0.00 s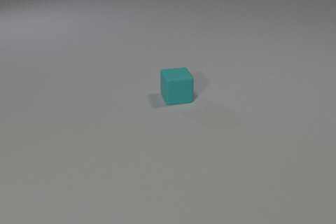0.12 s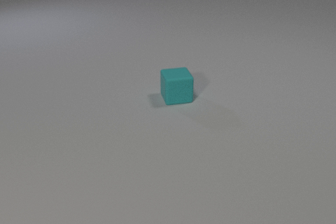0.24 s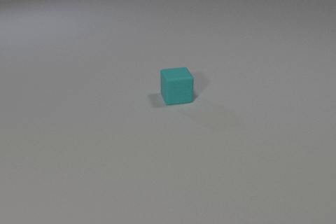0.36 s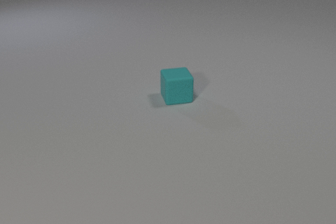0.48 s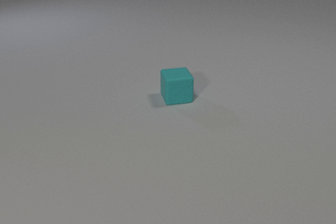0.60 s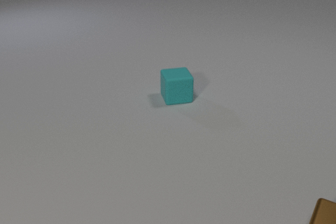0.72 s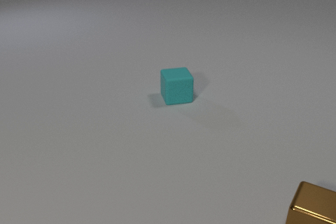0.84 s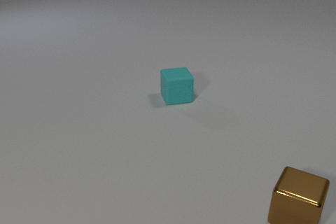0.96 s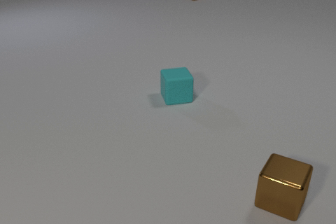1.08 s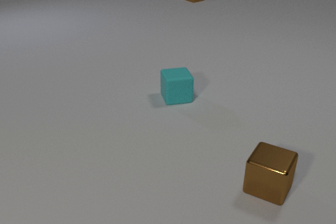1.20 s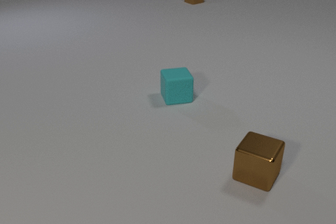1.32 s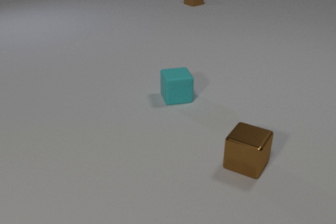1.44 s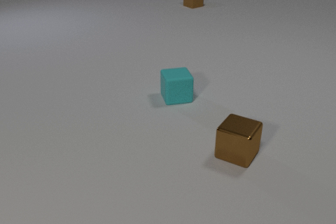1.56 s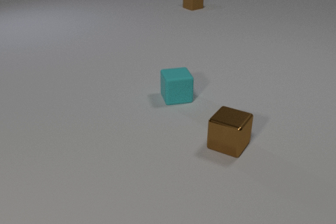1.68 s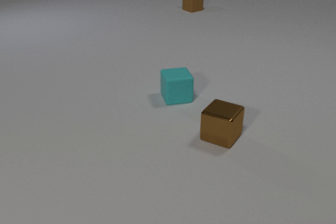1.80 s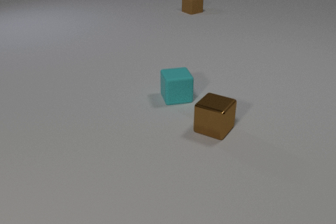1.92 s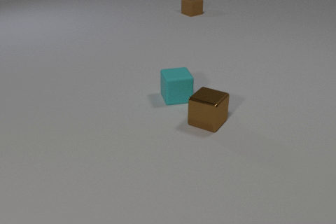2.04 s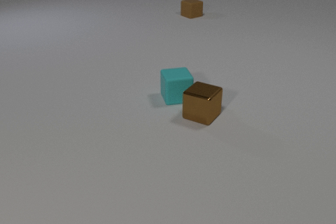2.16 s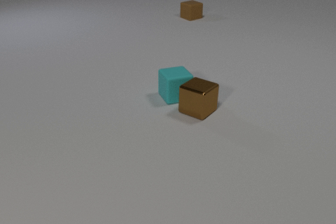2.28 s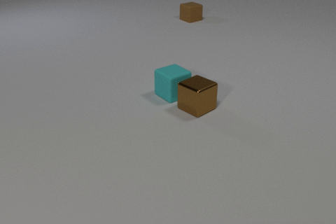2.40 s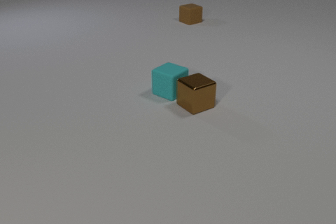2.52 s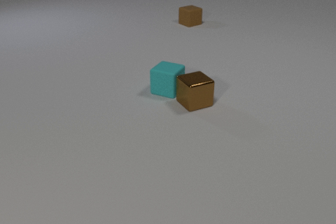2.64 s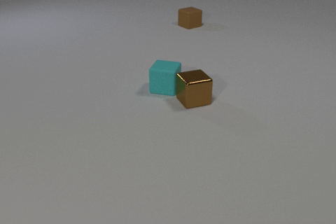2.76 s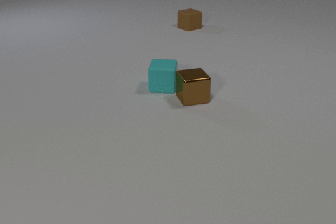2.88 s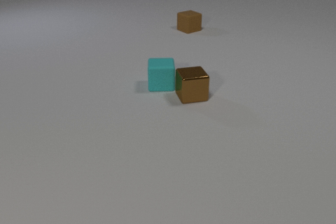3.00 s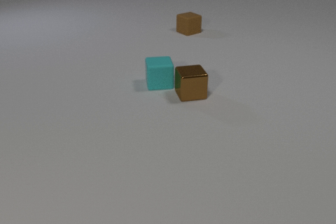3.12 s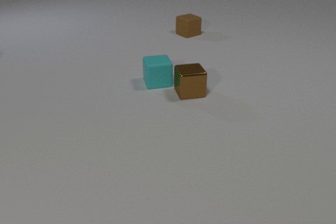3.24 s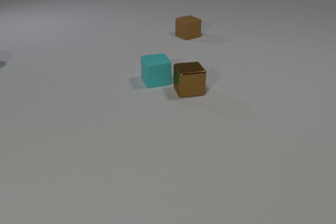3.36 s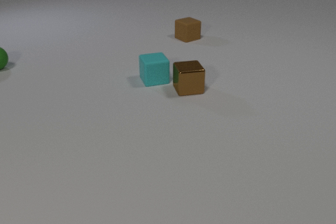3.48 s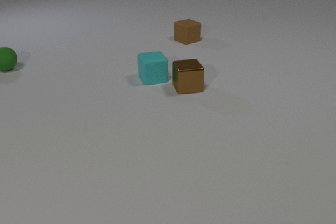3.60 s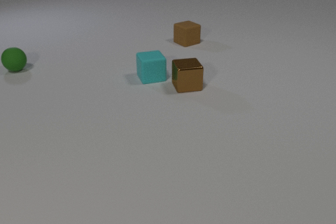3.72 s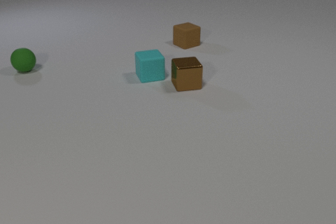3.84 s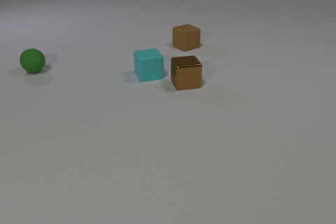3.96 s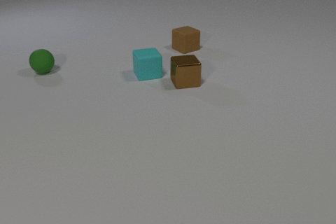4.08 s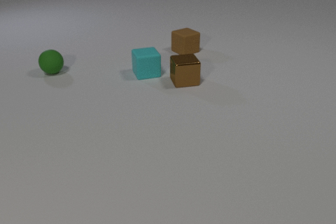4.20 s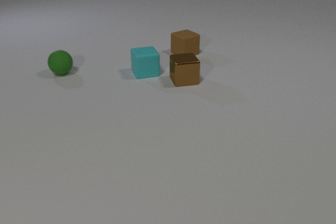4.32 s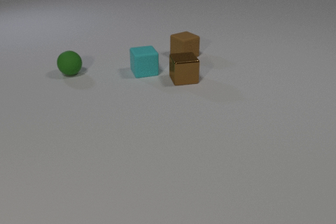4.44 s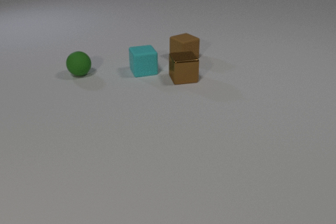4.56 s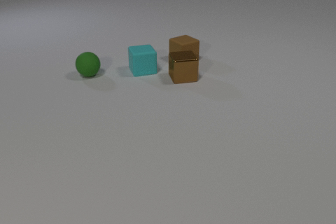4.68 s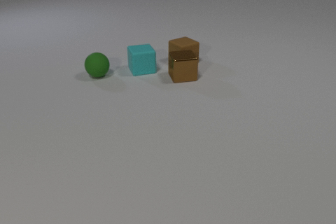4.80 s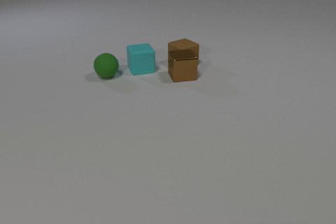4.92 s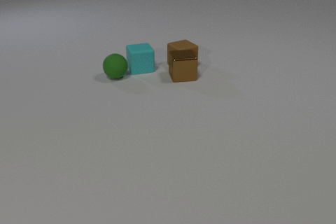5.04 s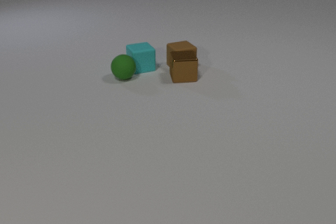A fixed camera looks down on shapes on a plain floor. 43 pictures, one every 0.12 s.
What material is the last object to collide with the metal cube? rubber.
How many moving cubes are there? 3.
What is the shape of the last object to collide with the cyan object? sphere.
0.00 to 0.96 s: The brown metal cube comes in at the bottom edge, slides away from the camera and to the left. The brown rubber cube comes in at the top edge, slides toward the camera.
0.96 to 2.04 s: The brown metal cube slides away from the camera and to the left. The brown rubber cube slides toward the camera.
2.04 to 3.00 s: The brown metal cube slides away from the camera, spins so that its near face slides to the left, clockwise seen from above. The cyan rubber cube slides away from the camera and to the left, spins so that its near face slides to the right, counterclockwise seen from above. The brown rubber cube slides toward the camera. The brown metal cube and the cyan rubber cube collide.
3.00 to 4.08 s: The brown metal cube slides away from the camera. The cyan rubber cube slides away from the camera and to the left. The brown rubber cube slides toward the camera. The green rubber sphere comes in at the left edge, rolls to the right and toward the camera.
4.08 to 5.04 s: The brown metal cube slides away from the camera. The cyan rubber cube slides away from the camera. The brown rubber cube slides toward the camera. The green rubber sphere rolls to the right. The brown metal cube and the brown rubber cube collide. The cyan rubber cube and the green rubber sphere collide.
